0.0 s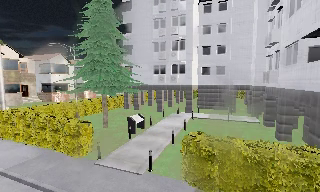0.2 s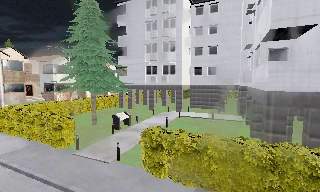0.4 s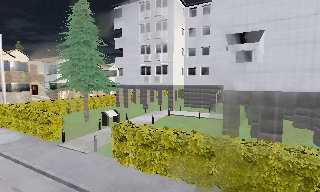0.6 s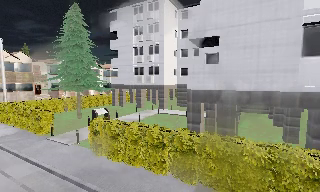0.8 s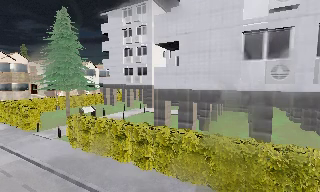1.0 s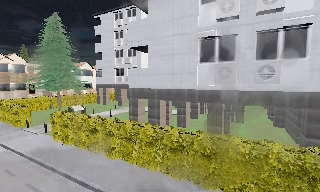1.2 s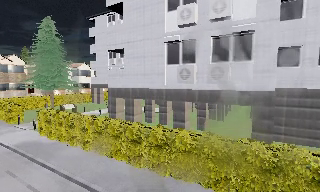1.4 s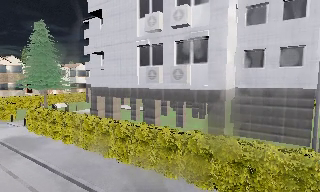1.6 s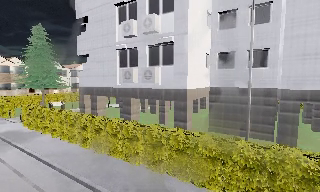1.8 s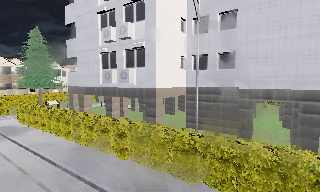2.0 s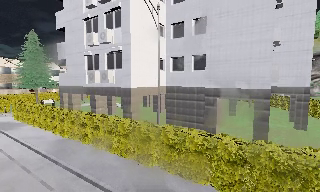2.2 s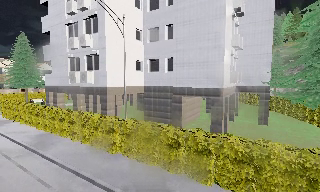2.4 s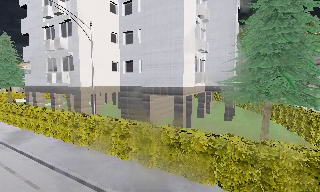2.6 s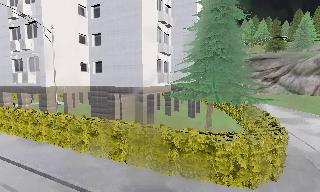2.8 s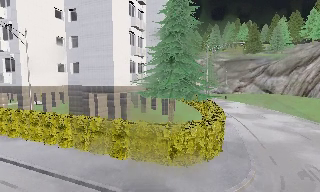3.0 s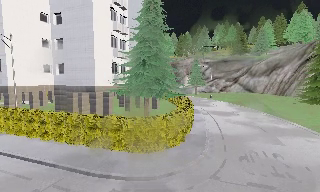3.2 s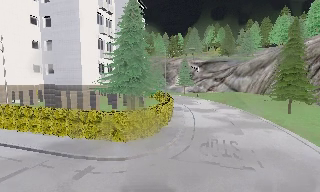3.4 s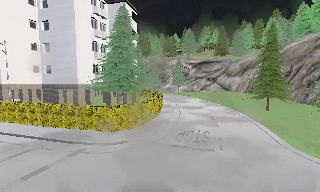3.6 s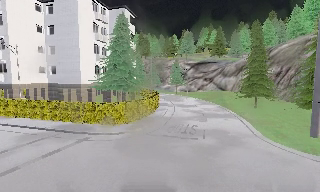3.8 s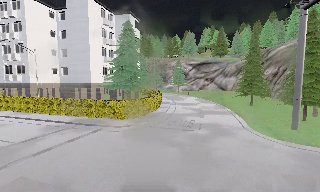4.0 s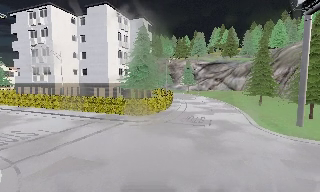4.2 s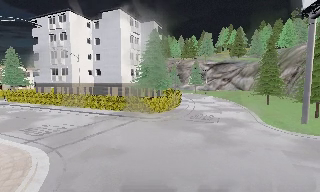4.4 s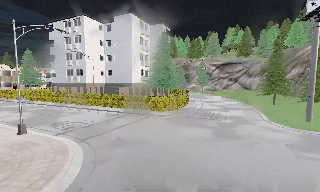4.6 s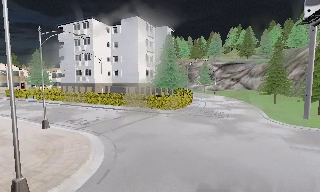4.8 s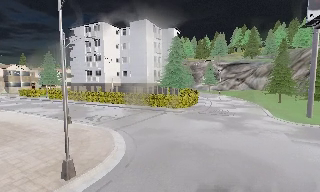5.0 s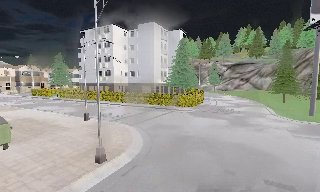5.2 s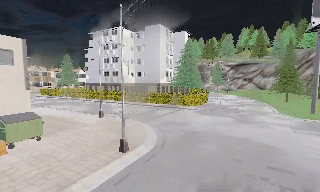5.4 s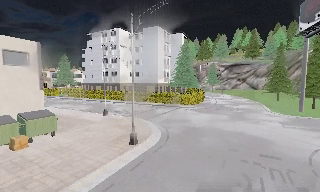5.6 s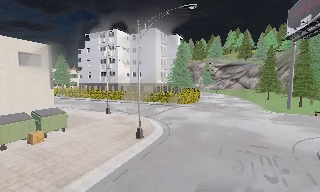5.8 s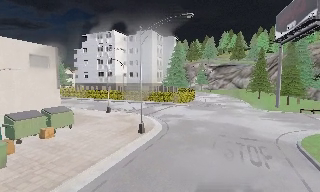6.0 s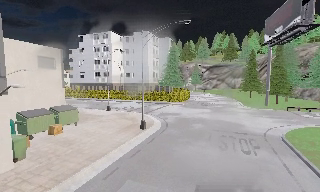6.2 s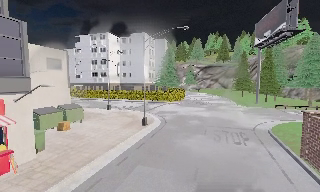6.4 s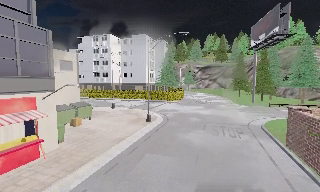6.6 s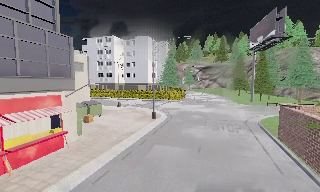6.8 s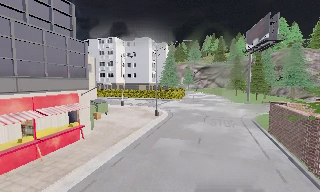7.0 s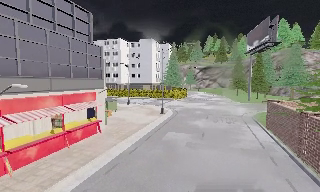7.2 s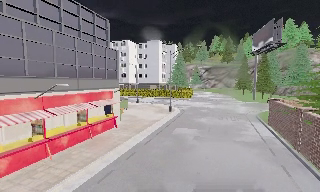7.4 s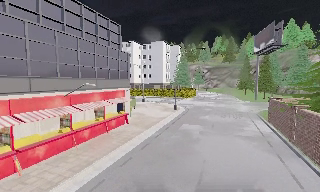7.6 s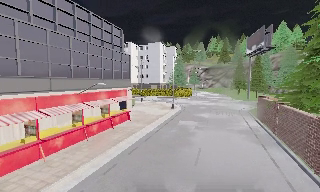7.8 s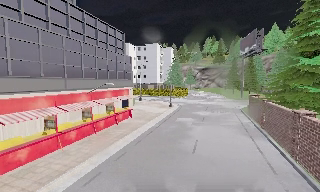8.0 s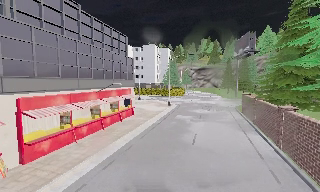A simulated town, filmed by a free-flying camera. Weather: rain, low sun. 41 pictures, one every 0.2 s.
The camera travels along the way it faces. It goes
backward.
0.0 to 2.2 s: The camera travels to its right and backward, about 20 m, so close, fixed things drift to the left.
2.2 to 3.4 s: The scene slides to the left, as the camera pans about 15 degrees to its right. It travels to its right and backward, about 13 m, so close, fixed things drift to the left.
3.4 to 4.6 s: The camera travels backward, about 9 m, so what stands in front gets smaller.
4.6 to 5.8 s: The camera travels backward and to its left, about 8 m, so what stands in front gets smaller.
5.8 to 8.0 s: The camera travels backward, about 14 m, so what stands in front gets smaller.
The film runs backward here.
